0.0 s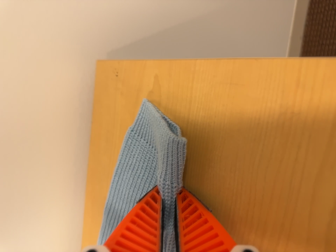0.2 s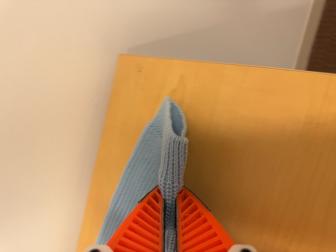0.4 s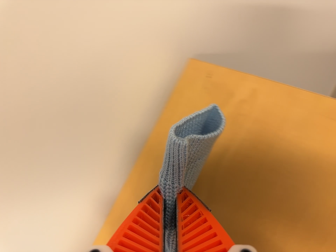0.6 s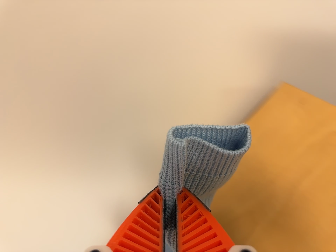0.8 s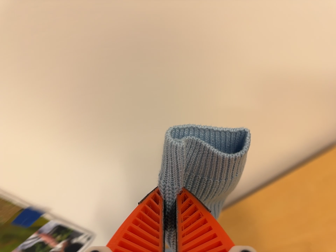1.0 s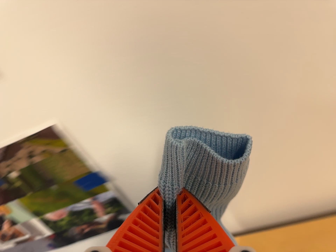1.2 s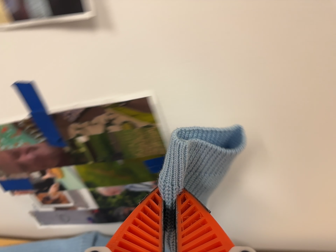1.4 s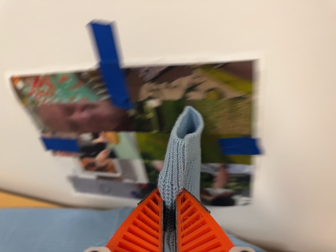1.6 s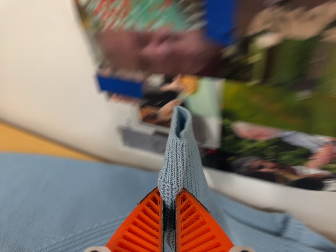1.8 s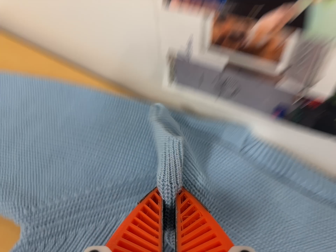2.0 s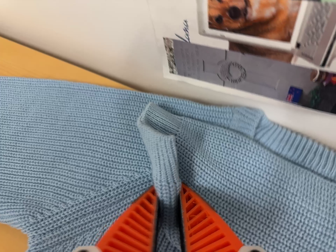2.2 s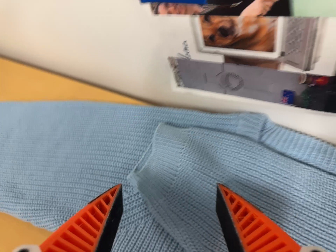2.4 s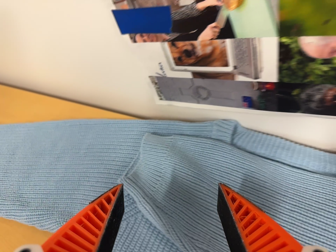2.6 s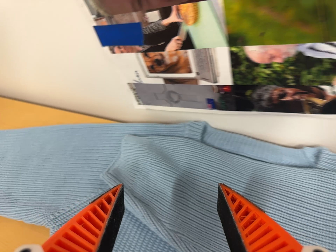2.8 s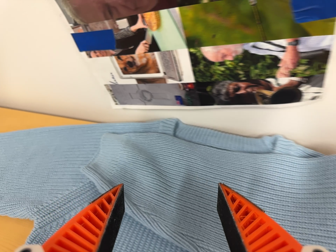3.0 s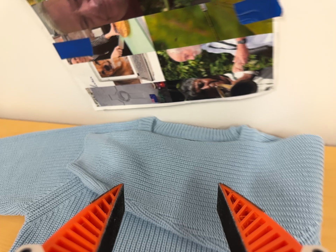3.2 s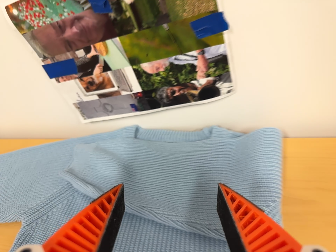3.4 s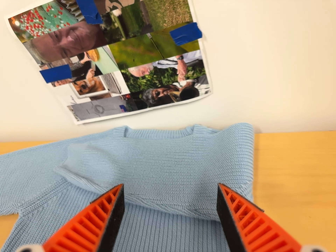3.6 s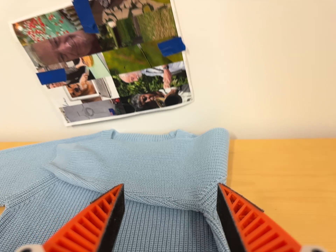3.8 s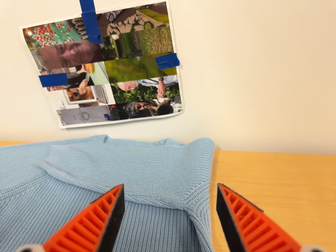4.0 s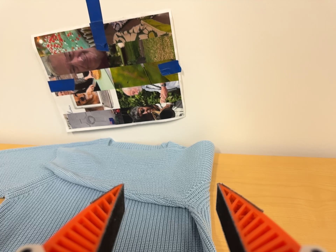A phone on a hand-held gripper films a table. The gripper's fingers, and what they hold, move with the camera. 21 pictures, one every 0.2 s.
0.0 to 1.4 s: The camera swings to its left by about 15 degrees, and the scene slides to the right. It travels to its left, about 60 cm, so close, fixed things drift to the right. It rolls about its line of sight by about 90 degrees, and the scene rotates clockwise.
1.4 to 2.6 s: The camera swings to its left by about 15 degrees, and the scene slides to the right. It travels forward, to its left and toward the bottom of its view, about 10 cm, so what stands in front looms larger. Its aim tips toward the bottom of its view by about 10 degrees, and the scene shifts upward.
2.6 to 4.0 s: The camera swings to its right by about 15 degrees, and the scene slides to the left. It travels backward and toward the bottom of its view, about 30 cm, so what stands in front gets smaller. Its aim tips toward the top of its view by about 25 degrees.
The film runs forward here.
